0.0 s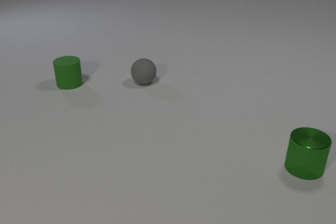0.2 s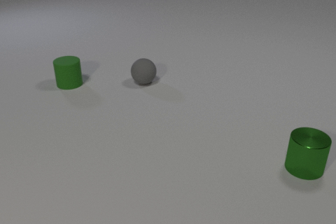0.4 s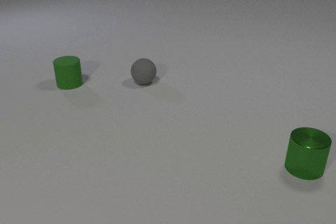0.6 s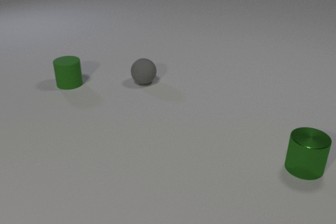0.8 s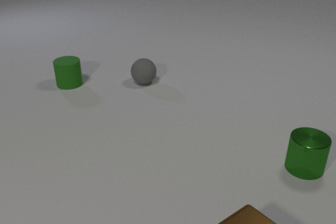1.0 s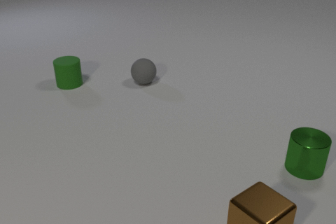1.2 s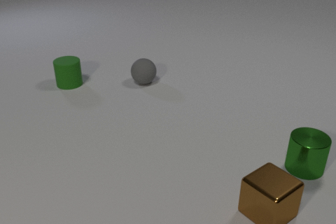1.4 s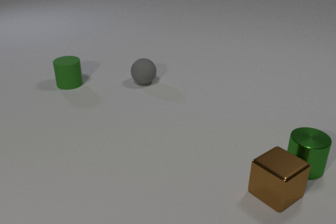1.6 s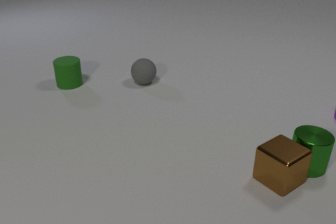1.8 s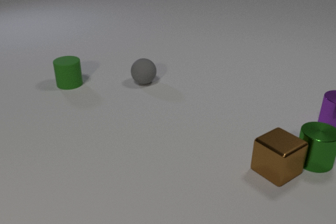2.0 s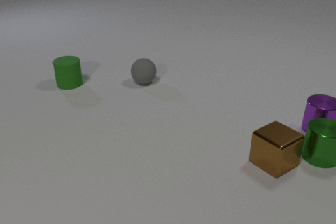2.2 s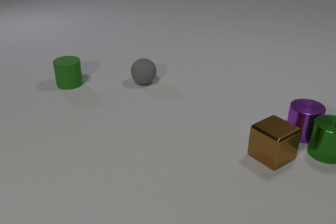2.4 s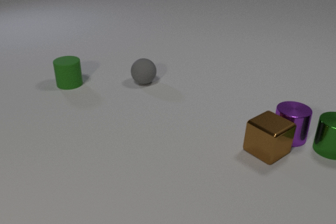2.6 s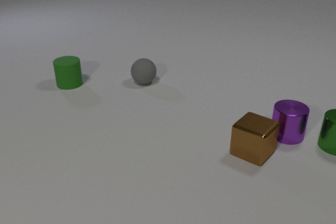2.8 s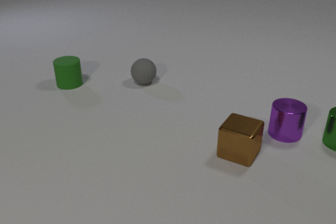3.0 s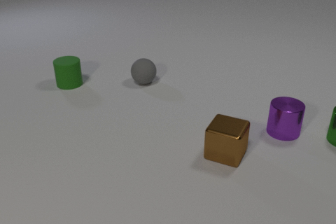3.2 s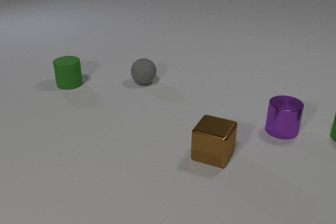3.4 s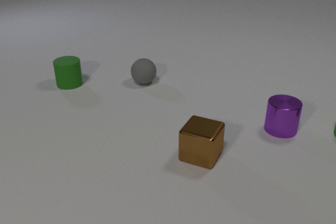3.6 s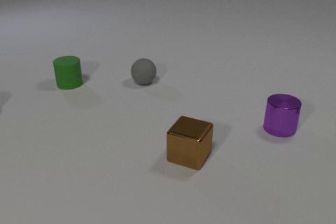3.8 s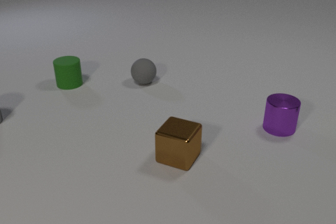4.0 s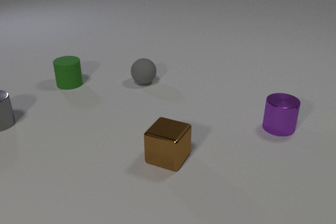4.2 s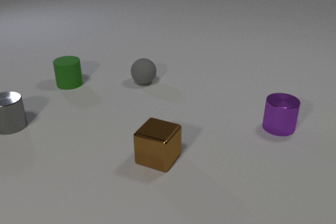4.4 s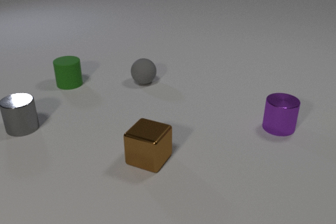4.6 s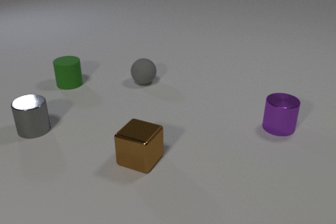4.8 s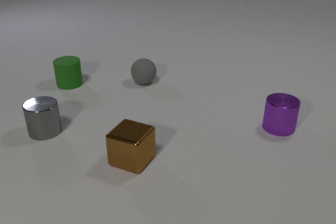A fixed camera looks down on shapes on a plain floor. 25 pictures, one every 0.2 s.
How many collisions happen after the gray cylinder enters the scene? 0.
What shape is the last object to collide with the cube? cylinder.
Are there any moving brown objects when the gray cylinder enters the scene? yes.
0.0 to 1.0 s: The brown metal cube comes in at the bottom edge, slides away from the camera.
1.0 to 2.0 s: The brown metal cube slides away from the camera. The green metal cylinder slides away from the camera and to the right. The purple metal cylinder comes in at the right edge, slides toward the camera and to the left. The brown metal cube and the green metal cylinder collide.
2.0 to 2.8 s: The brown metal cube slides to the left, spins so that its near face slides to the right, counterclockwise seen from above. The green metal cylinder slides away from the camera and to the right. The purple metal cylinder slides to the left and toward the camera. The brown metal cube and the purple metal cylinder collide.
2.8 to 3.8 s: The brown metal cube slides to the left. The green metal cylinder slides away from the camera and to the right, leaves at the right edge. The purple metal cylinder slides away from the camera. The gray metal cylinder comes in at the left edge.
3.8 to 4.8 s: The brown metal cube slides to the left. The gray metal cylinder slides to the right and toward the camera.
